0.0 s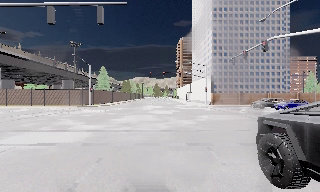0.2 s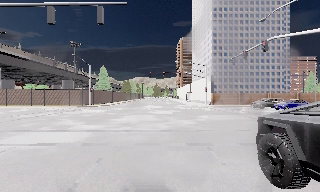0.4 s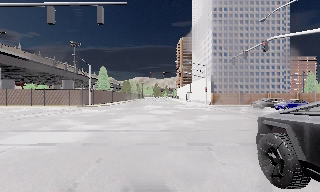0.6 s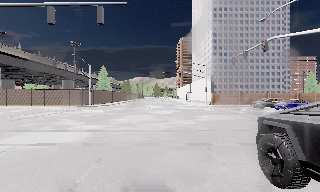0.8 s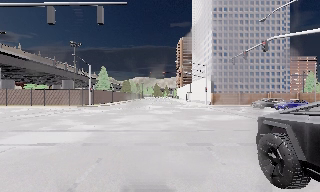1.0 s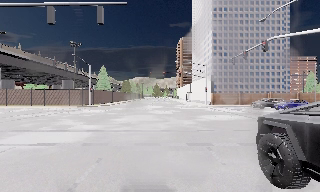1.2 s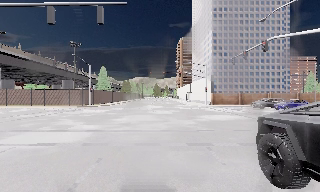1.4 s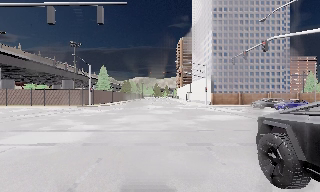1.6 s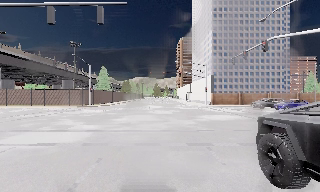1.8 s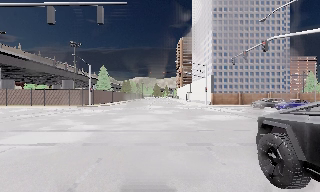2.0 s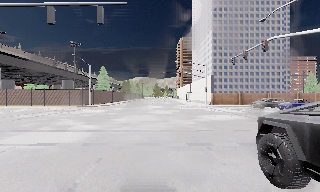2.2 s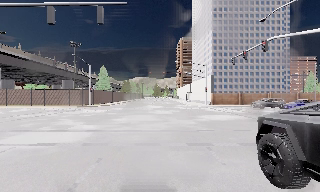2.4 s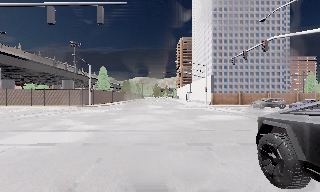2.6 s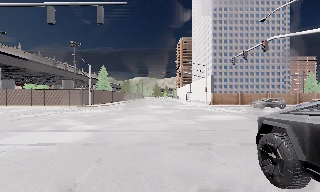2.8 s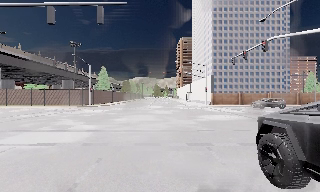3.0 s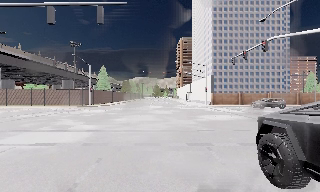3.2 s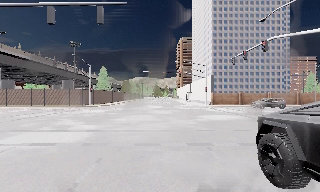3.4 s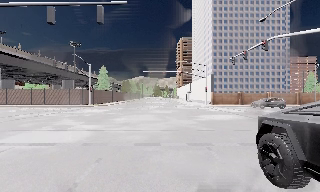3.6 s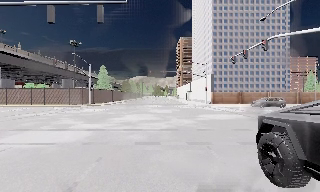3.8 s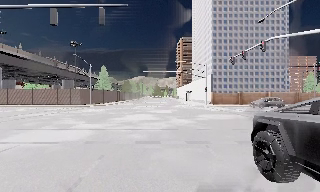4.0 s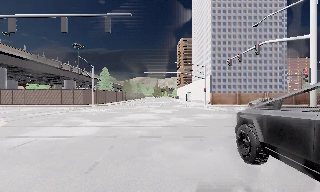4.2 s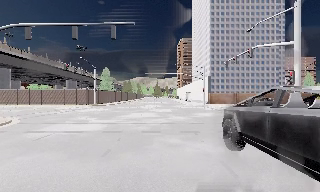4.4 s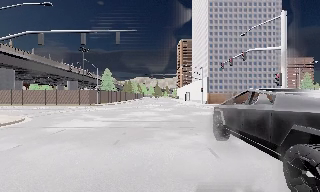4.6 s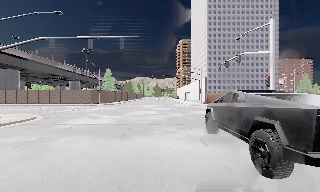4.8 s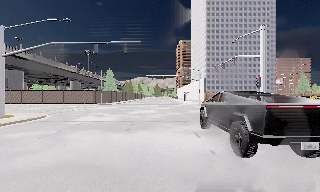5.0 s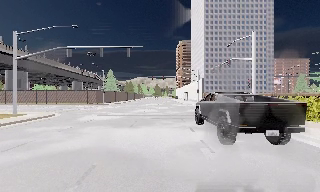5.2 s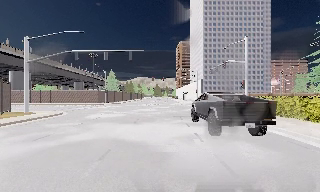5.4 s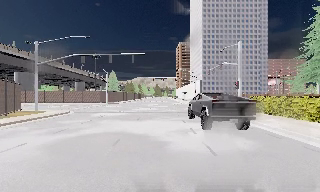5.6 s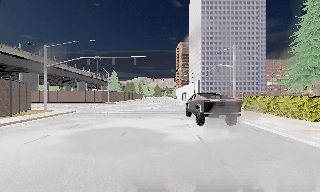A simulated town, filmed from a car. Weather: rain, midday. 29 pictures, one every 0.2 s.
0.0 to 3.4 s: The camera keeps its place and its aim.
3.4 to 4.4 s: The camera travels backward, about 3.5 m, so what stands in front gets smaller. It gains speed.
4.4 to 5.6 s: The camera travels backward, about 8 m, so what stands in front gets smaller.
The film runs backward here.
